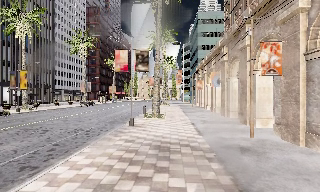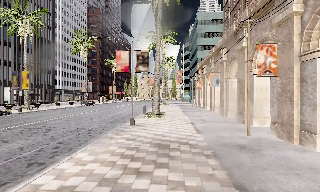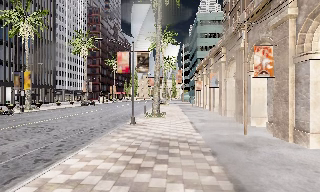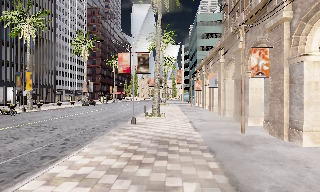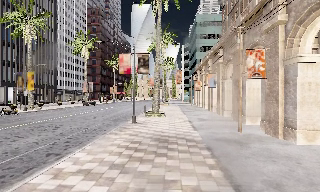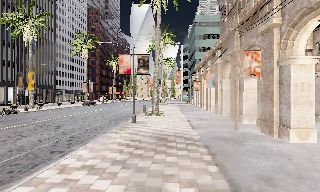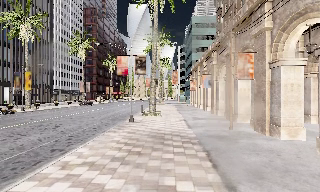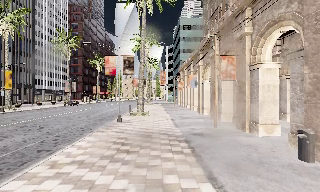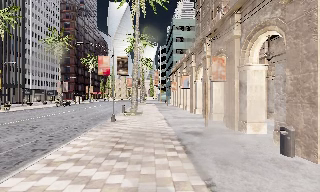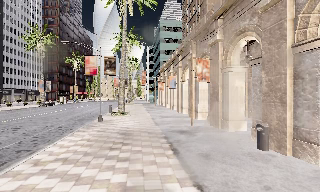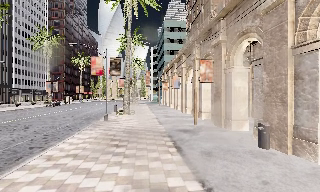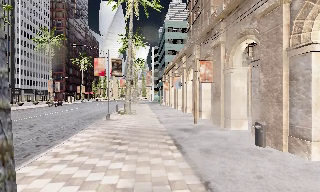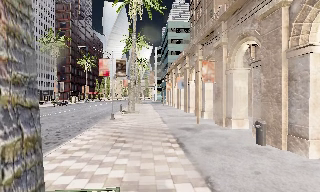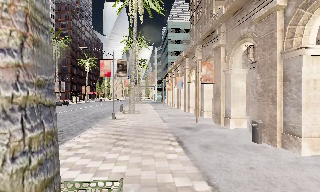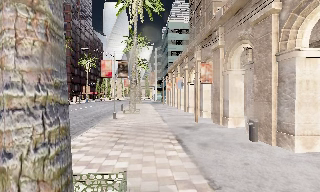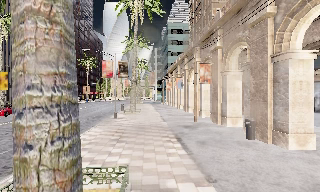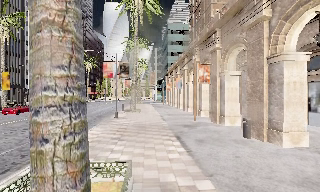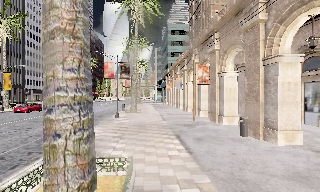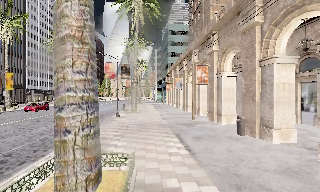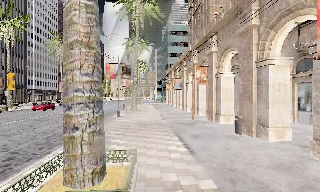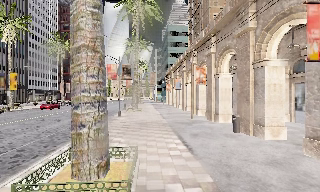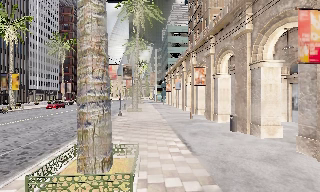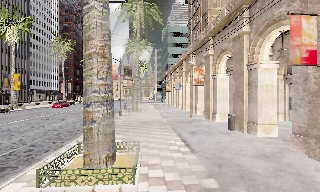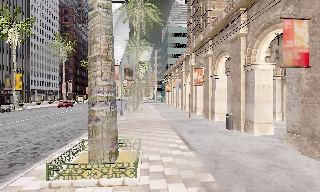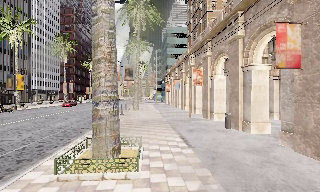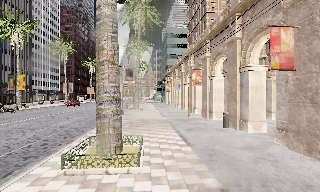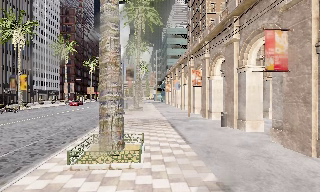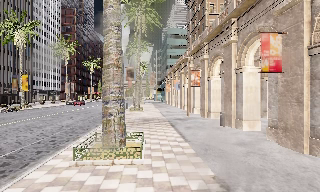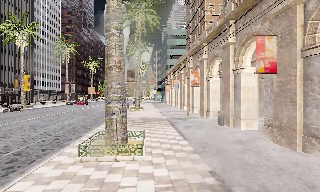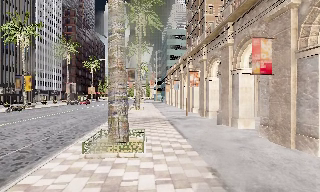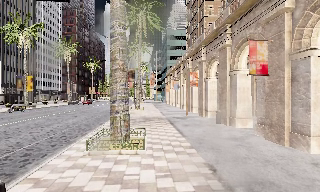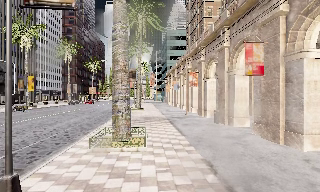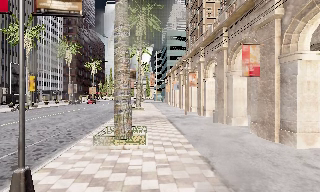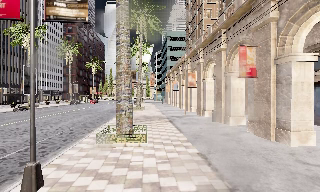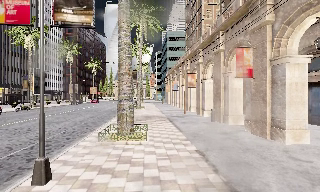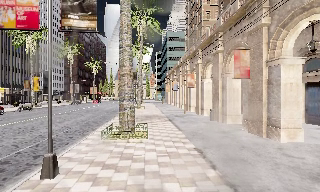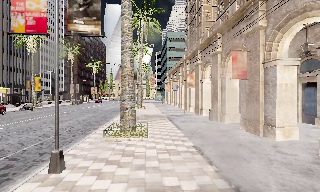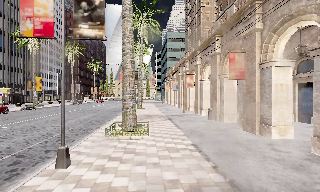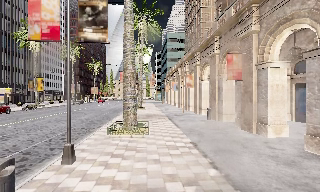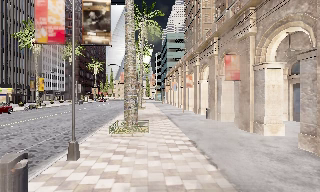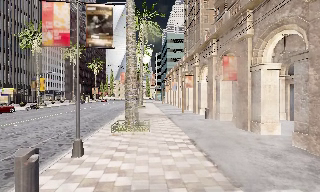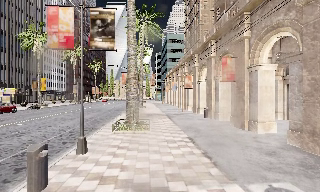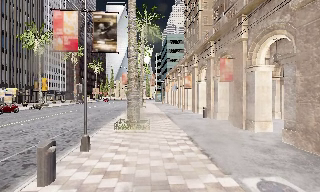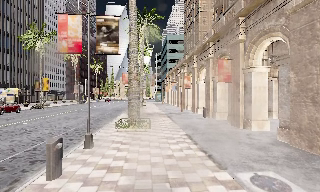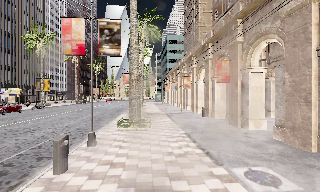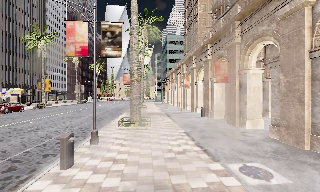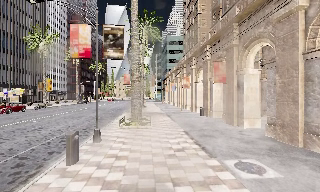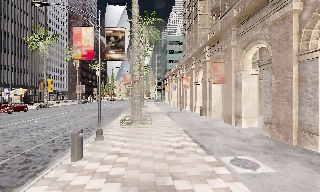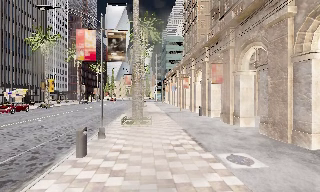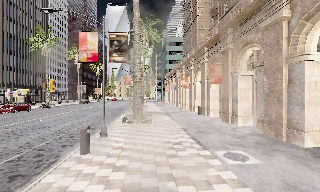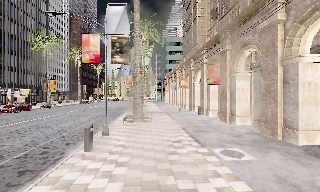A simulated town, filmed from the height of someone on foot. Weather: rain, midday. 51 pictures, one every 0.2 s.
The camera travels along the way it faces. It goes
backward.
0.0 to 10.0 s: The camera travels backward, about 17 m, so what stands in front gets smaller.
The film runs backward here.
